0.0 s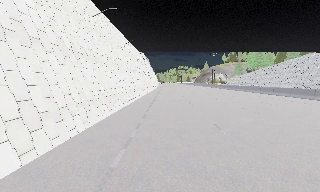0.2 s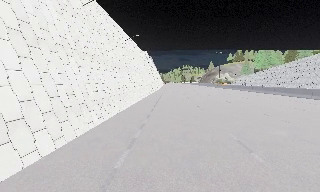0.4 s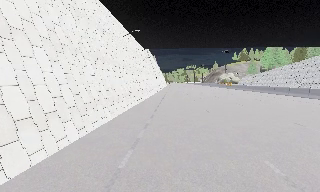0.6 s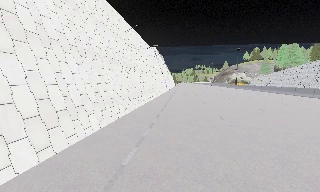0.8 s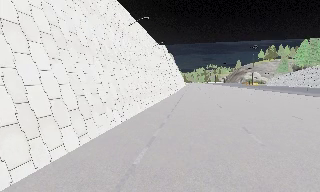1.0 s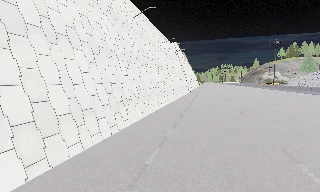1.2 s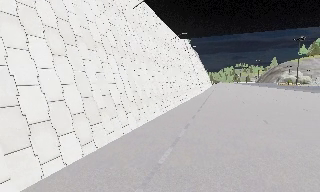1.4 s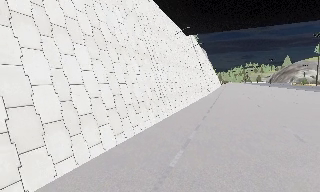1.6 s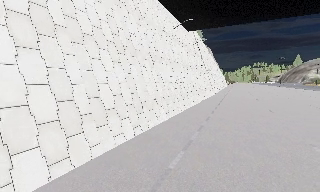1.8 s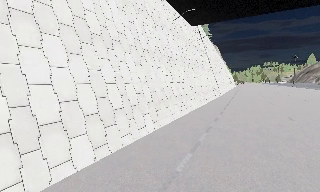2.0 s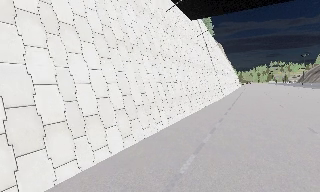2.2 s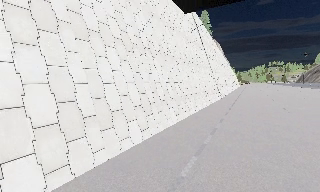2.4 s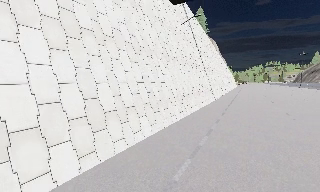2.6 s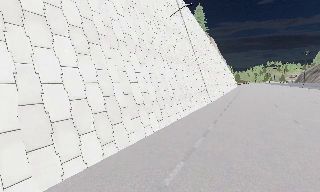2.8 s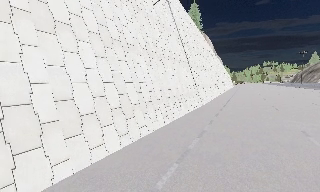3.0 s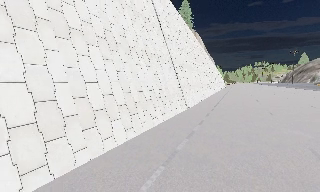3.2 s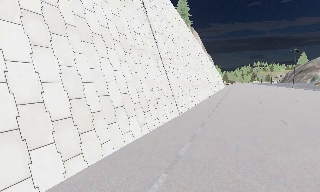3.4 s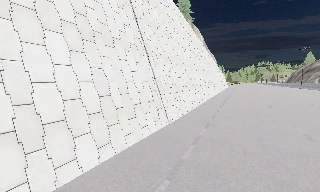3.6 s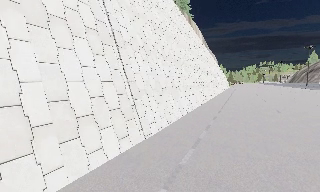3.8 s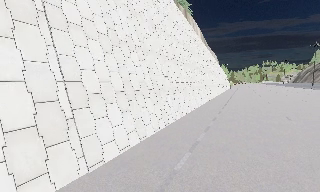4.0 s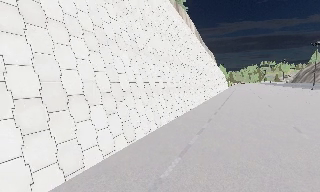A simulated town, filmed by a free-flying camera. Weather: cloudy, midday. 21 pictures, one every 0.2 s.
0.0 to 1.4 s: The camera pans to its left, which is counterclockwise from overhead, by about 20 degrees. It travels forward, about 14 m, so what stands in front looms larger.
1.4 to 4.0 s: The camera travels forward and to its right, about 30 m, so what stands in front looms larger.
The film runs backward here.
